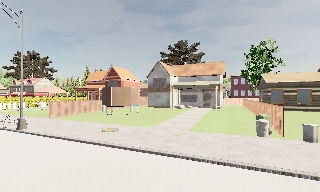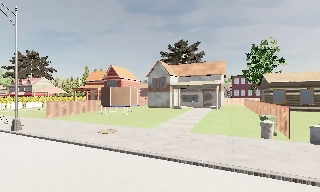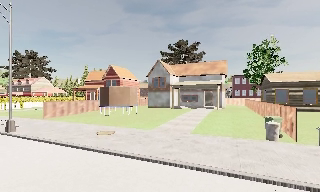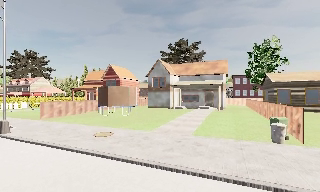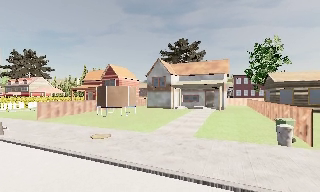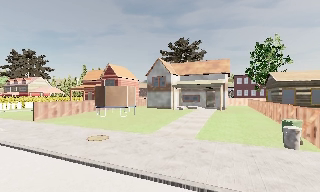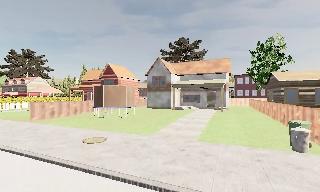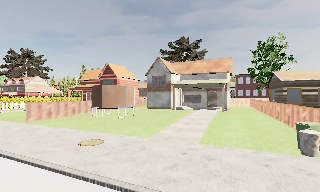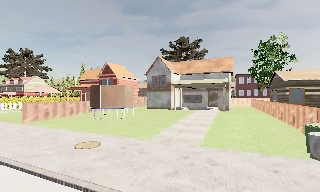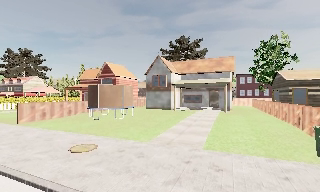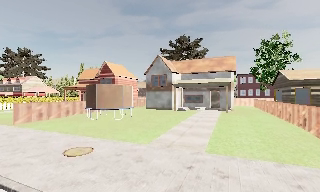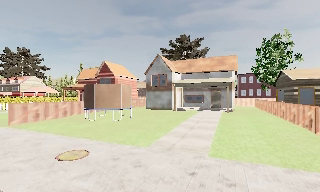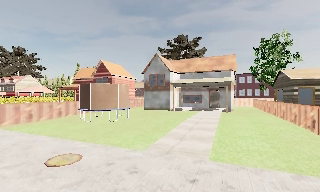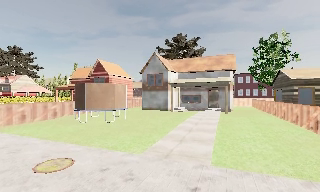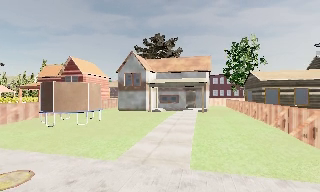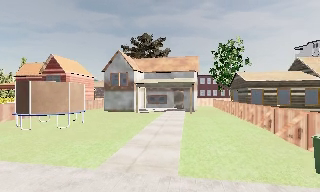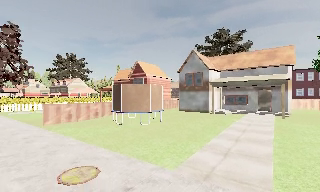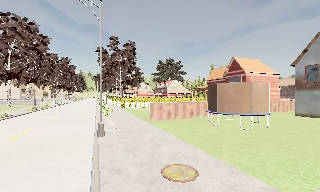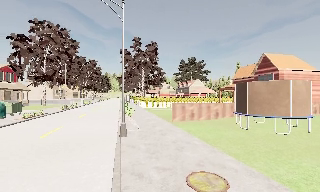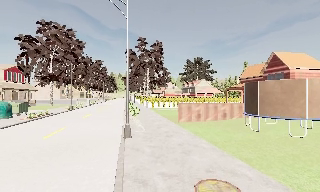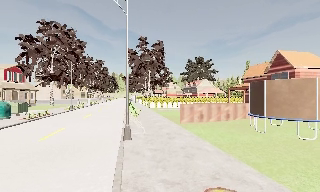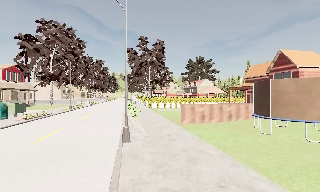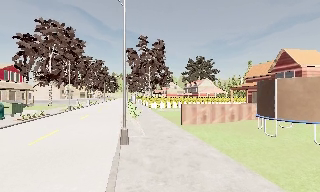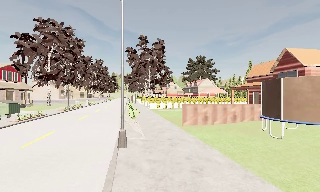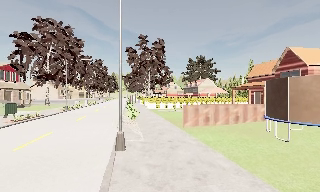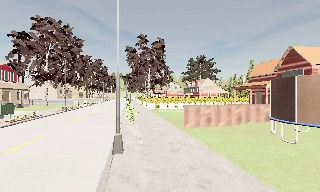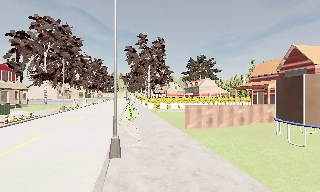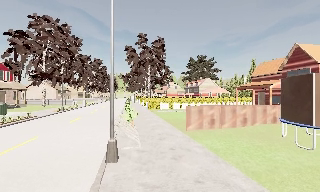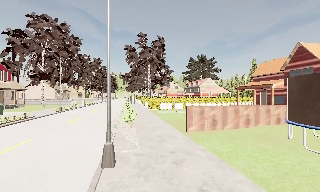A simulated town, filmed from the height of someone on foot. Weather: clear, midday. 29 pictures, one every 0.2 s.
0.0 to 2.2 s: The camera travels forward, about 4 m, so what stands in front looms larger.
2.2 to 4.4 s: The scene slides to the right, as the camera pans about 55 degrees to its left. It travels forward, about 4 m.
4.4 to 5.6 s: The camera travels forward, about 2 m, so what stands in front looms larger.
The film runs forward here.
